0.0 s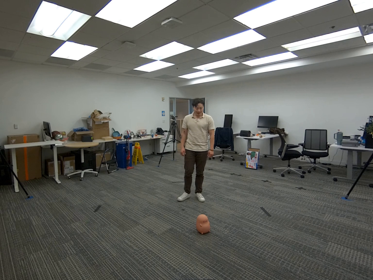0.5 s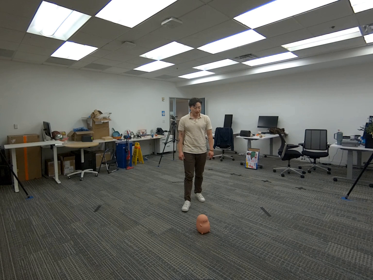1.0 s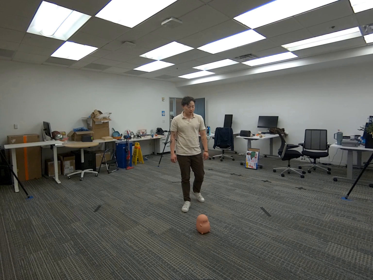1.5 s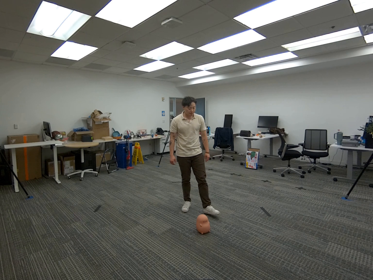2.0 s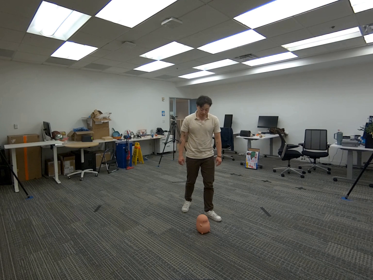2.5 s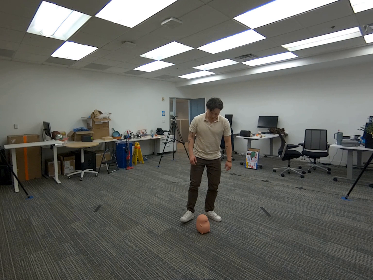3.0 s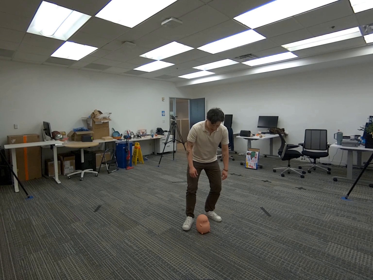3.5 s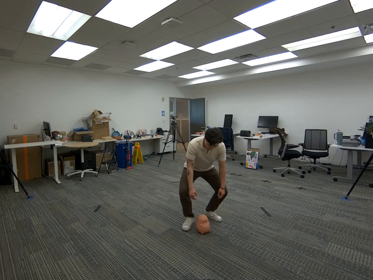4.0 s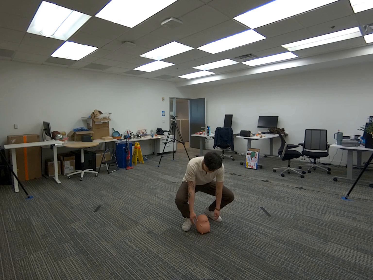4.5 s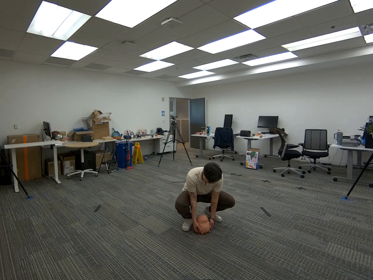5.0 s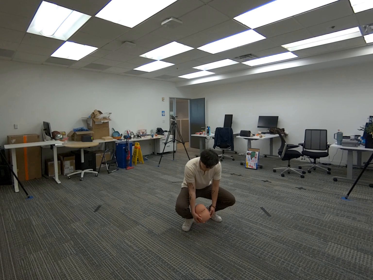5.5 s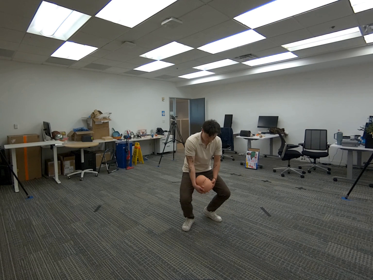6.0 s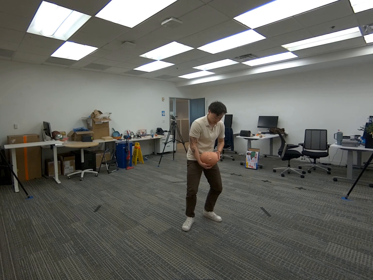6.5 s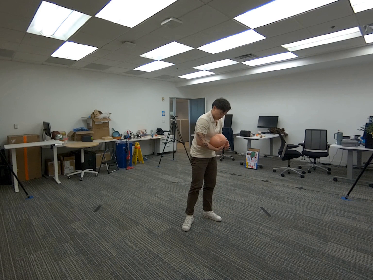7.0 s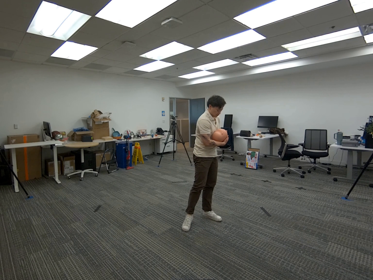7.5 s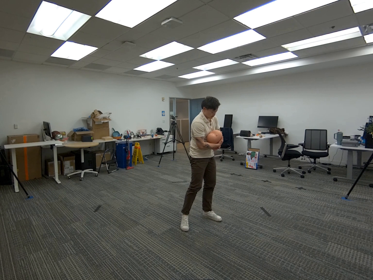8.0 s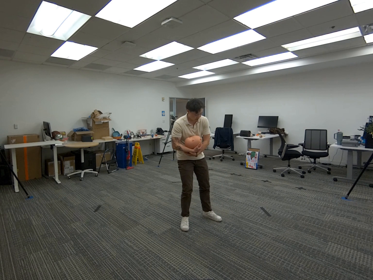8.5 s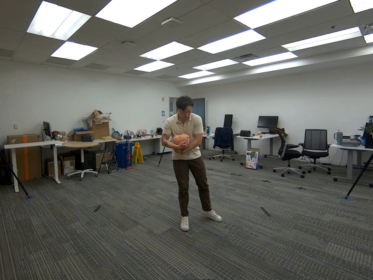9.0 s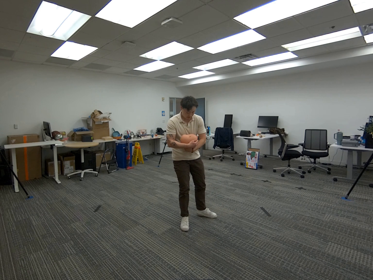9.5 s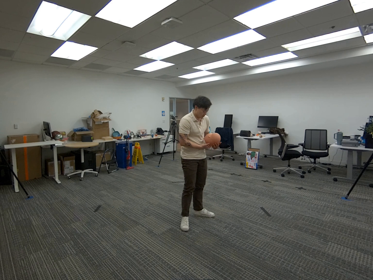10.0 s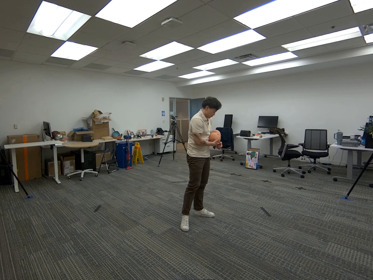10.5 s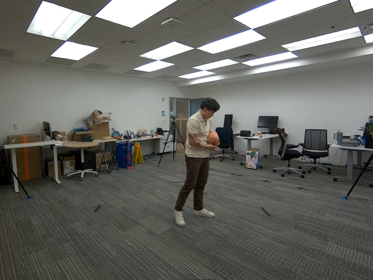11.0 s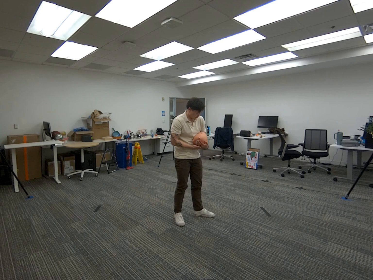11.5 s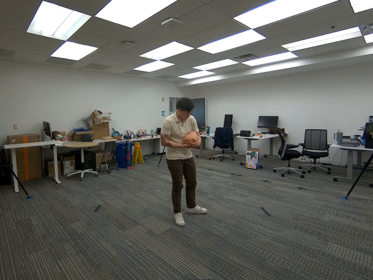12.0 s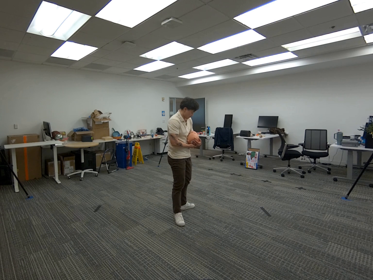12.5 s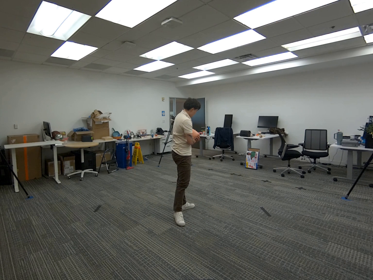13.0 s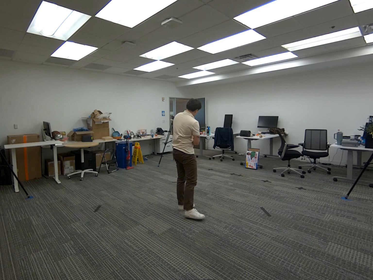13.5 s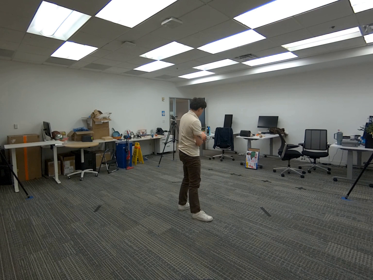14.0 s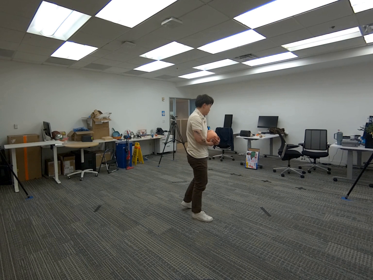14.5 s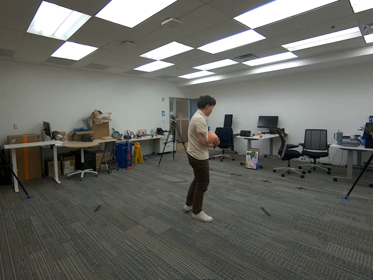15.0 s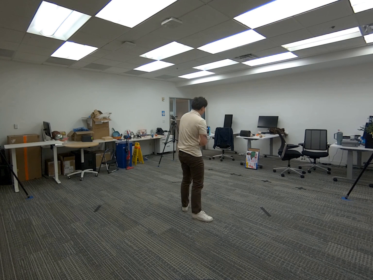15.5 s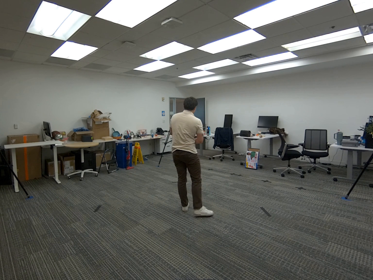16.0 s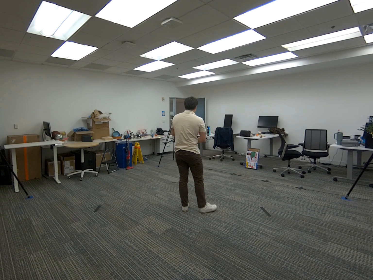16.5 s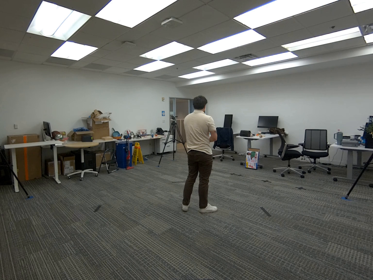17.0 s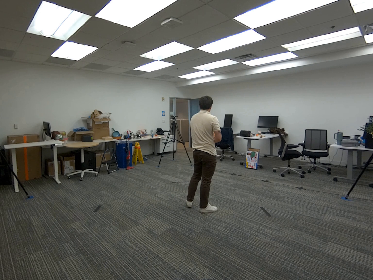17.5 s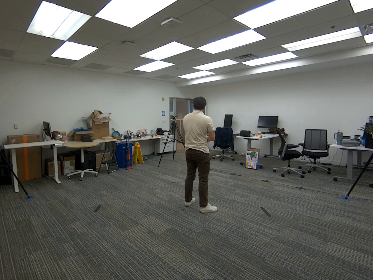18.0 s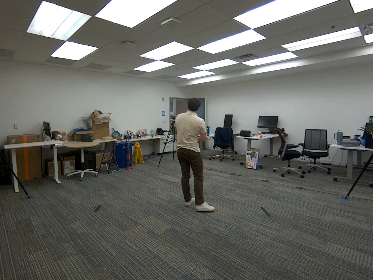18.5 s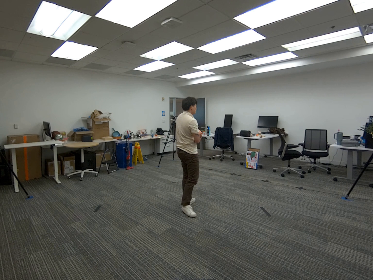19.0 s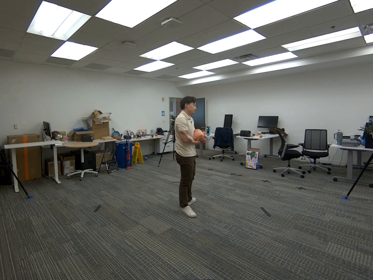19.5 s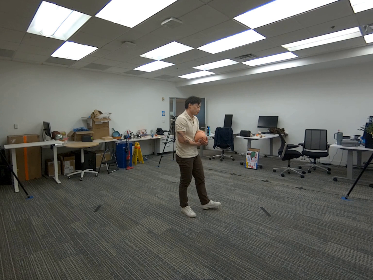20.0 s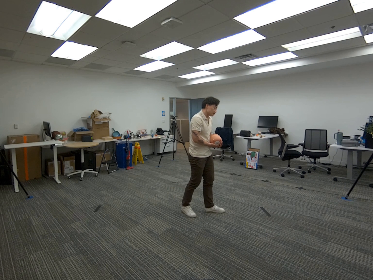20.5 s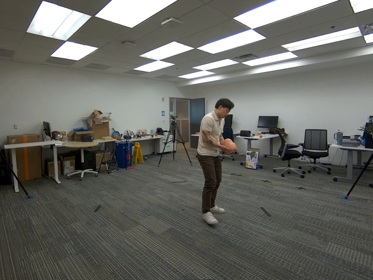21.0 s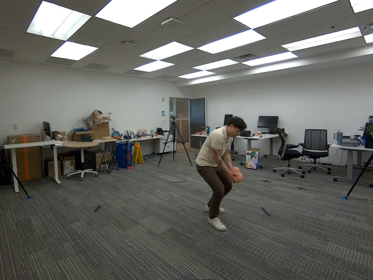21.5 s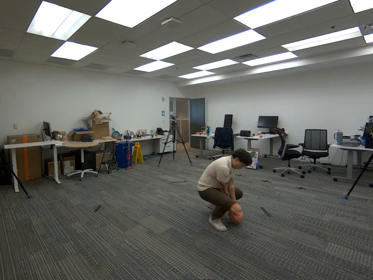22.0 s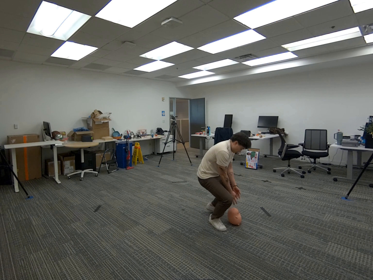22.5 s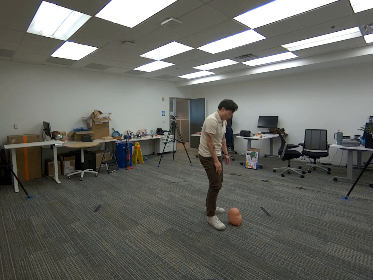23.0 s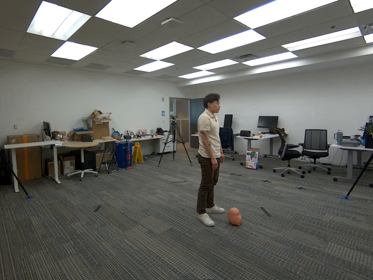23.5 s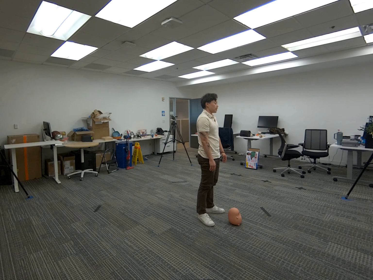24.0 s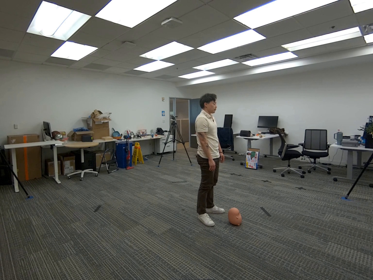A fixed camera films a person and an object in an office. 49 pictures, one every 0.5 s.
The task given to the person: Walk over to the potato light and pick it up from the floor. Hold the potato in both arms and gently sway it side to side and place it back on the floor.
